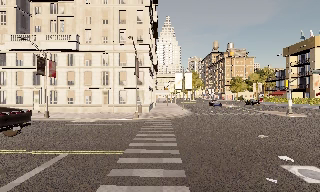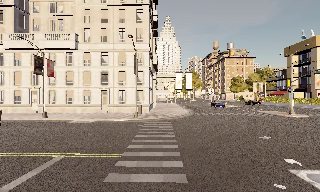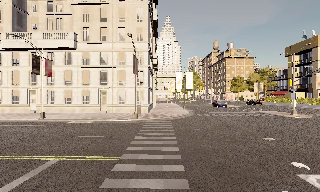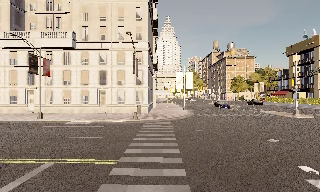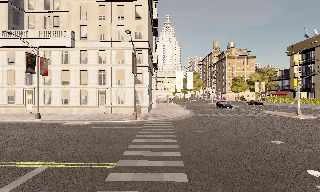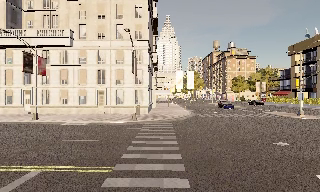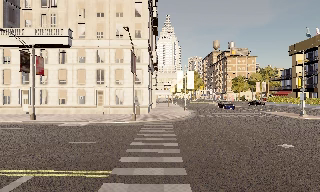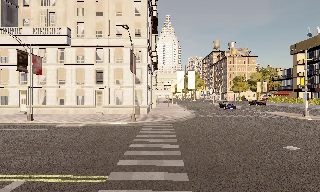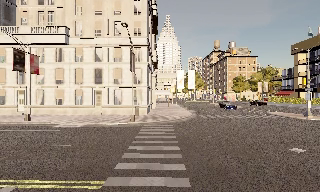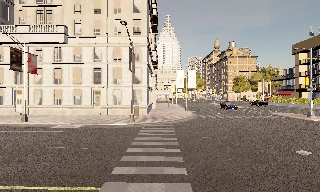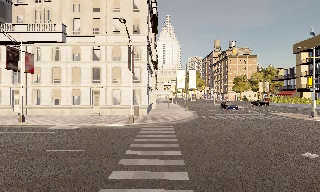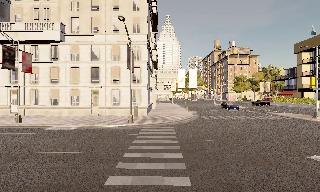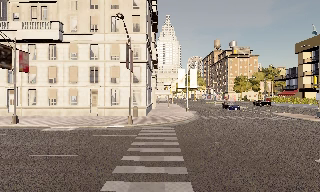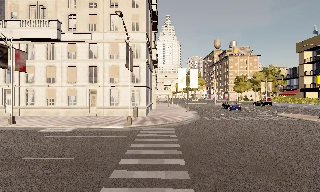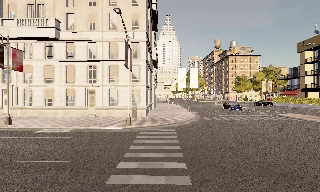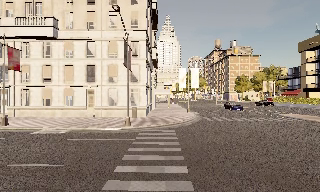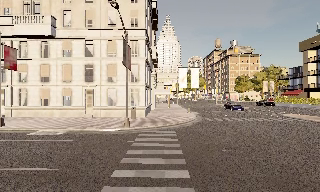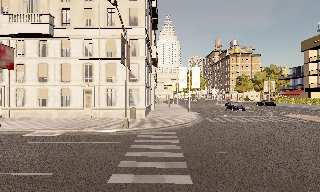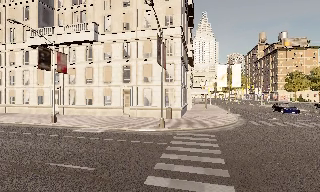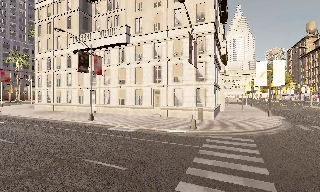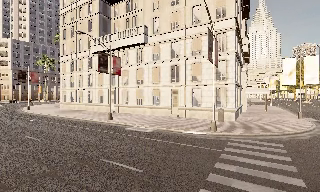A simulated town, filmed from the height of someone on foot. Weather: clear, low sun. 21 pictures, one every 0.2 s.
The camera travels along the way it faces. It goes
forward.
0.0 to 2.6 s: The camera travels forward, about 4 m, so what stands in front looms larger.
2.6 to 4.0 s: The camera swings to its left by about 30 degrees, and the scene slides to the right. It travels forward, about 2 m, so what stands in front looms larger.
The film runs forward here.
